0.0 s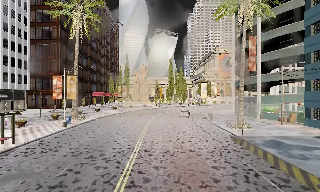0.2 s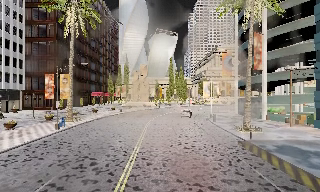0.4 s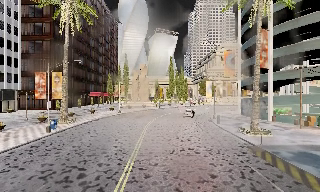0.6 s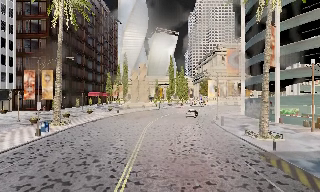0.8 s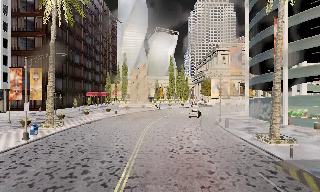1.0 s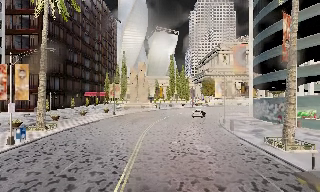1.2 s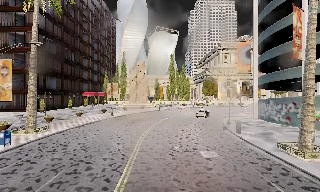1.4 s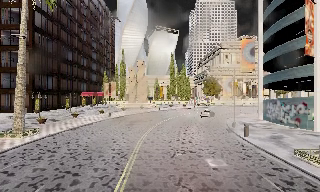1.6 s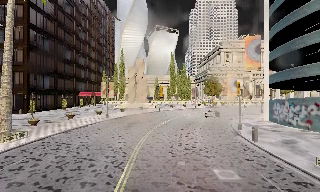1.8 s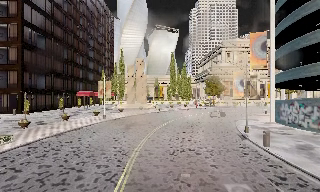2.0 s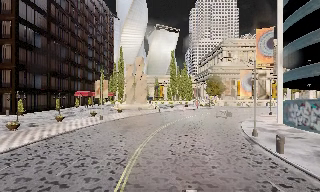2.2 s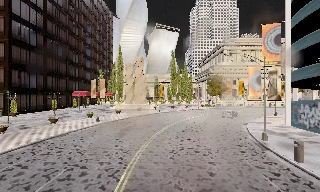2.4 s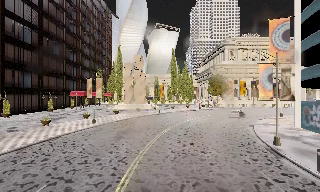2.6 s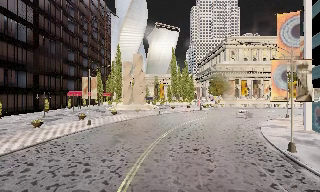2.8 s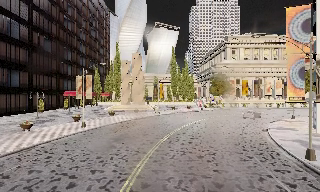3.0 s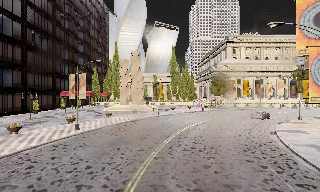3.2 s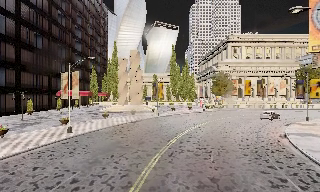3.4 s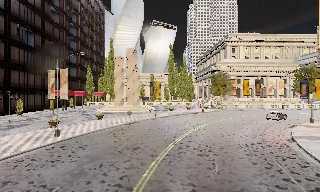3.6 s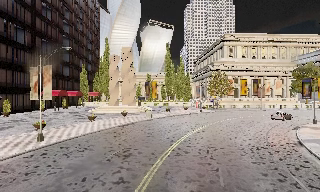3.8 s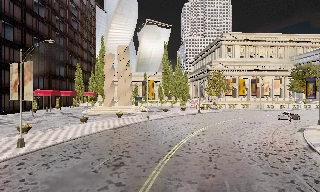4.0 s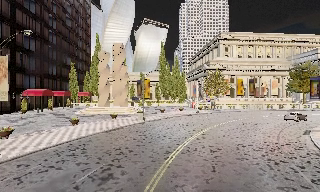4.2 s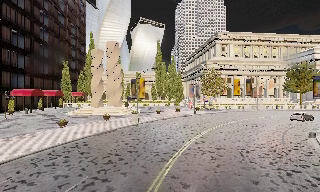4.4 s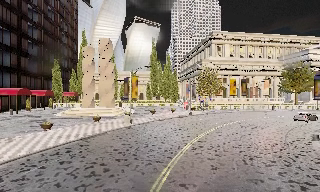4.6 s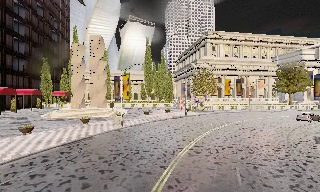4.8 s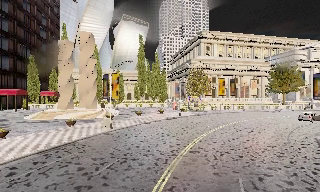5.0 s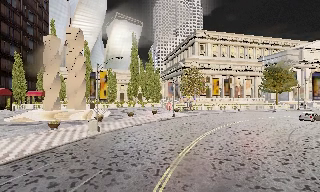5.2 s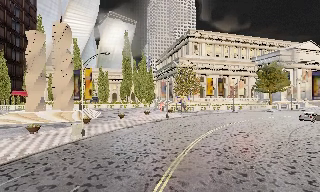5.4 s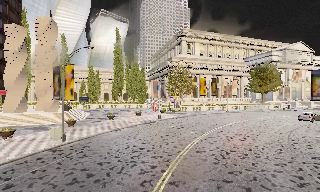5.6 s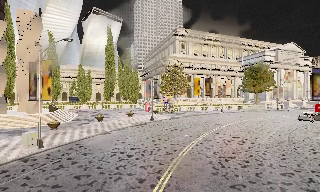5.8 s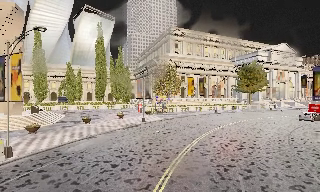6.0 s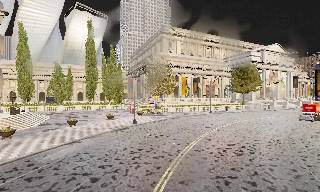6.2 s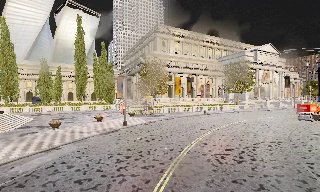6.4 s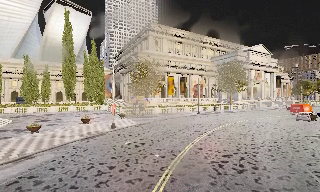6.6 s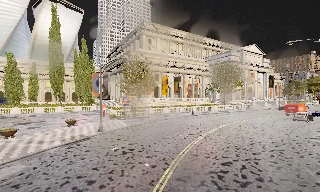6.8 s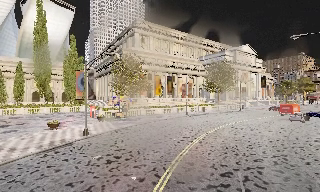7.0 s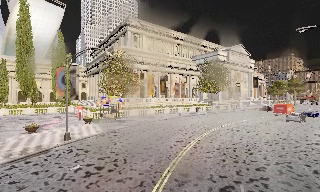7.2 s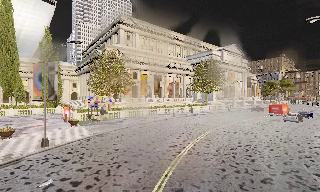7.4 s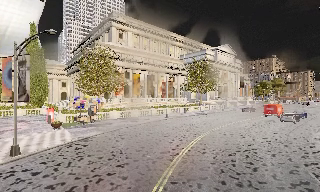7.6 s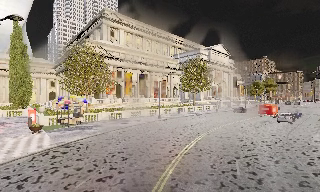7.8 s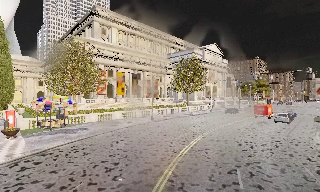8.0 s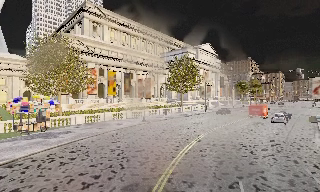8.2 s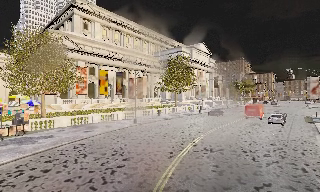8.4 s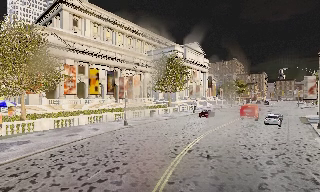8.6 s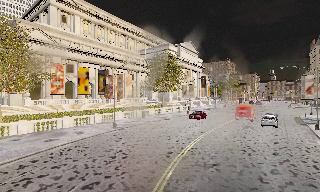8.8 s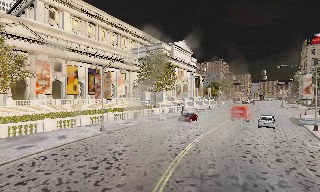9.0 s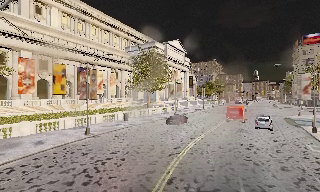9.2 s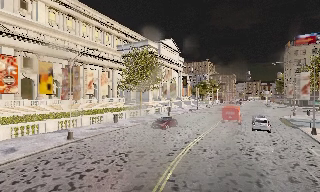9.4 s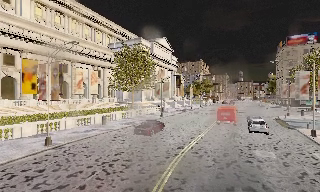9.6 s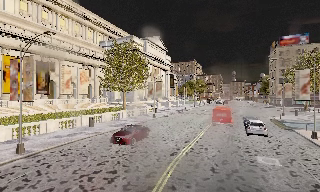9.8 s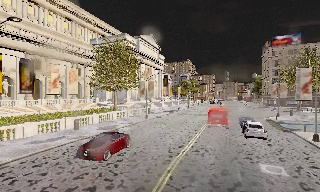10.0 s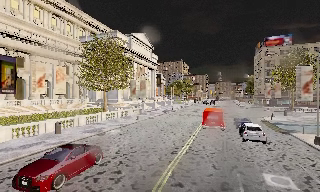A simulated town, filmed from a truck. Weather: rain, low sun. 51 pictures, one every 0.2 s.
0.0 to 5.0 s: The camera pans to its right, which is clockwise from overhead, by about 15 degrees. It travels forward, about 35 m, so what stands in front looms larger.
5.0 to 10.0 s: The camera pans to its right, which is clockwise from overhead, by about 55 degrees. It travels forward, about 35 m.
The film runs forward here.
